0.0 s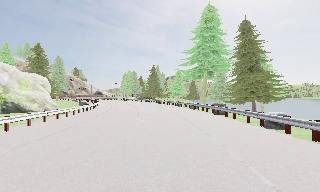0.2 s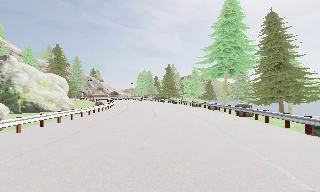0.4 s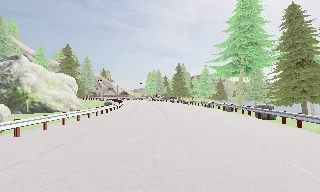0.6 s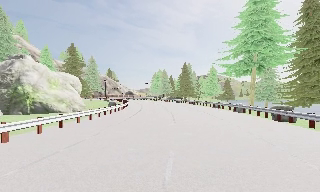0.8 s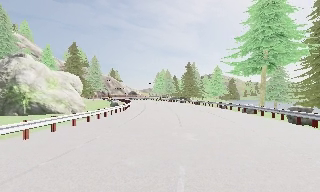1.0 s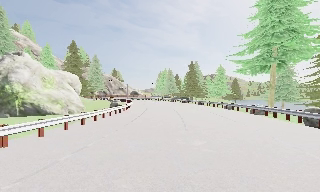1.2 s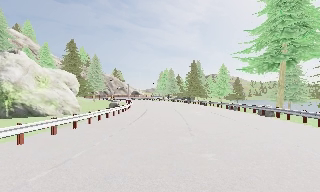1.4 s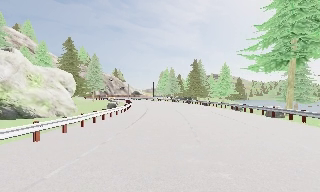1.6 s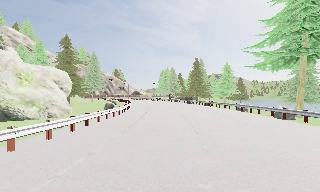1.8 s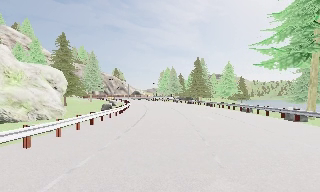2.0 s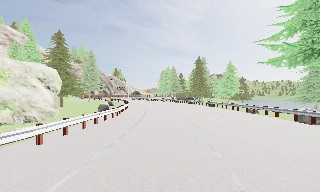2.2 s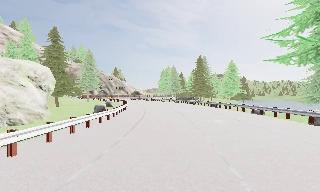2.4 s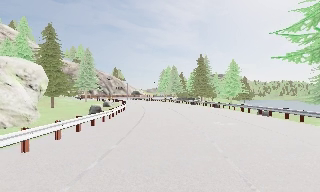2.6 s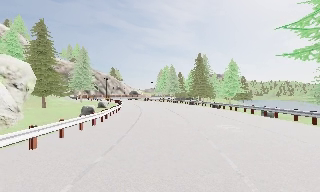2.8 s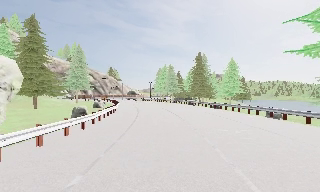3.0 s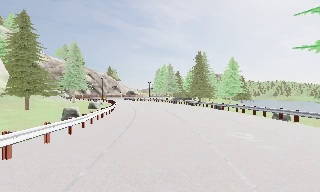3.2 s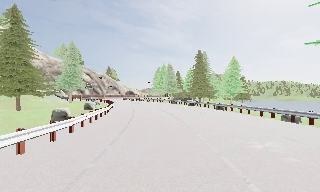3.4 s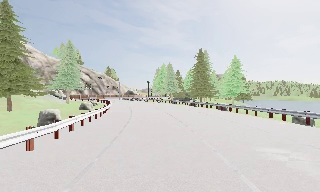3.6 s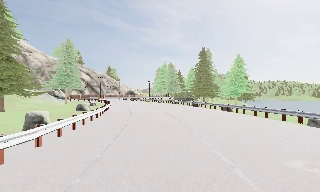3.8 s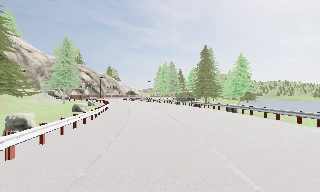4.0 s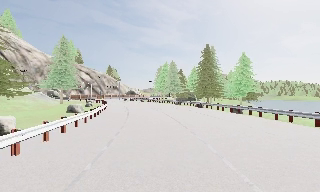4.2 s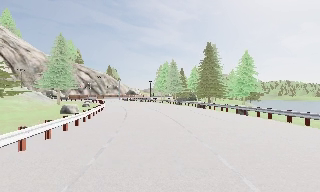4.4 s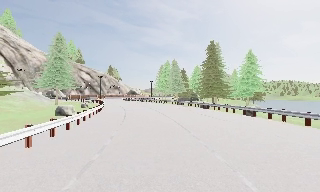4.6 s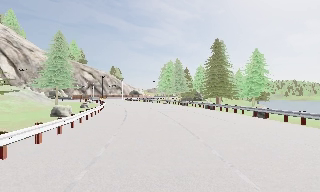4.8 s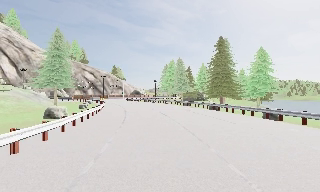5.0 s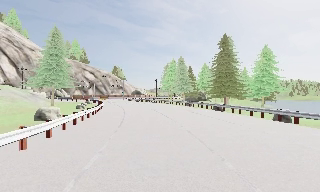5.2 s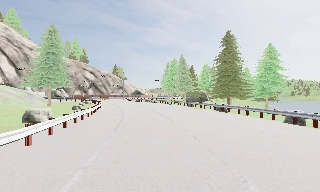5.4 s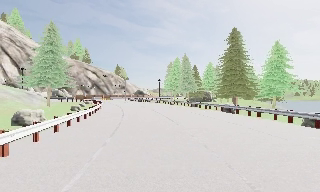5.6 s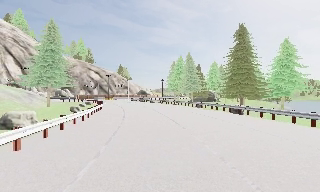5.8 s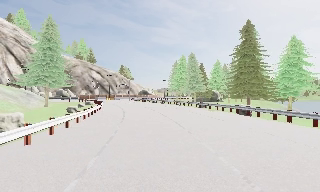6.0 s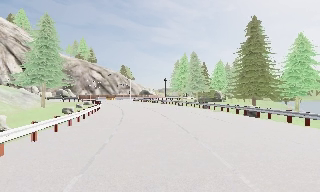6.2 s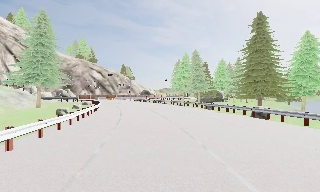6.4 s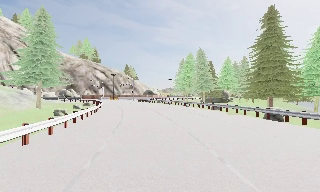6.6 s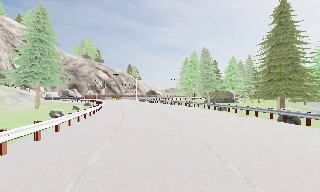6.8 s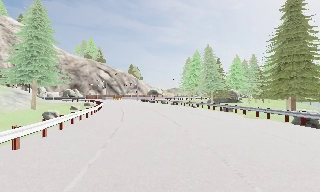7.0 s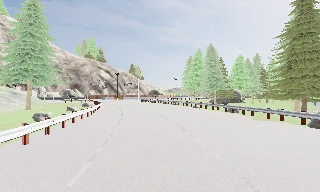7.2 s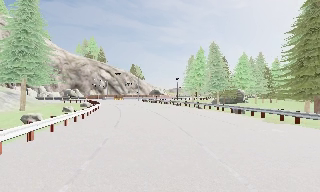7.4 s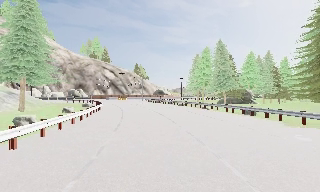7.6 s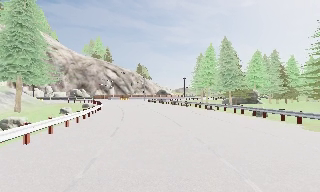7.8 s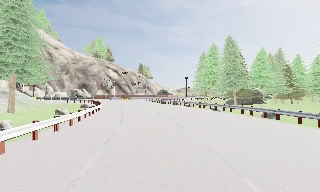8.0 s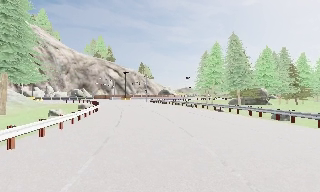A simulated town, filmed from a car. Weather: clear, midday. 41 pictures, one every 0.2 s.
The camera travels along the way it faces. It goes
forward.
0.0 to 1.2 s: The camera swings to its left by about 15 degrees, and the scene slides to the right. It travels forward, about 6 m, so what stands in front looms larger.
1.2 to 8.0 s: The camera pans to its left, which is counterclockwise from overhead, by about 10 degrees. It travels forward, about 35 m, so what stands in front looms larger.
The film runs forward here.
